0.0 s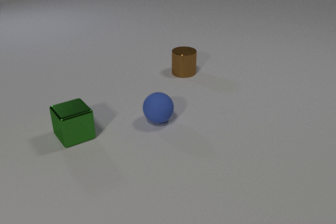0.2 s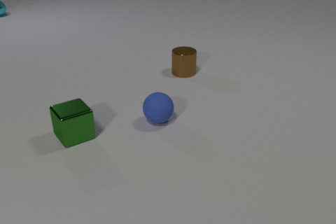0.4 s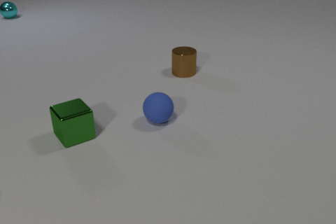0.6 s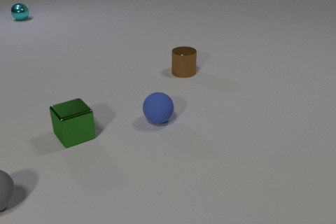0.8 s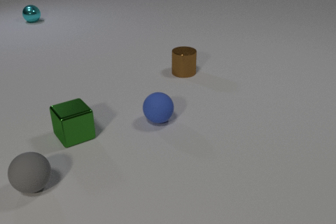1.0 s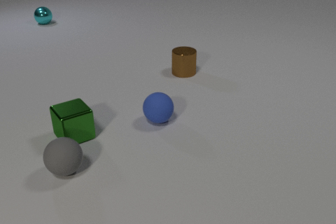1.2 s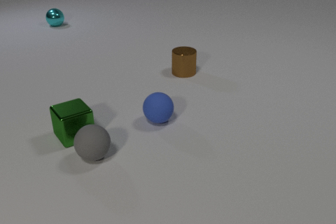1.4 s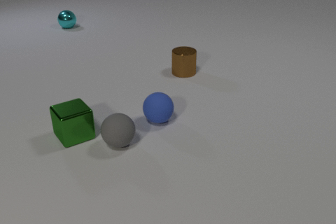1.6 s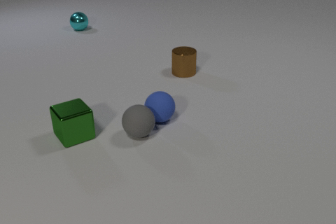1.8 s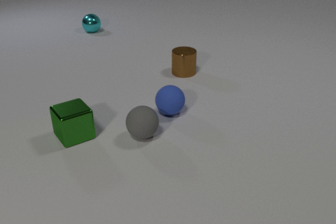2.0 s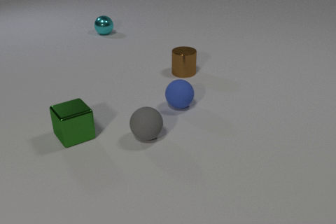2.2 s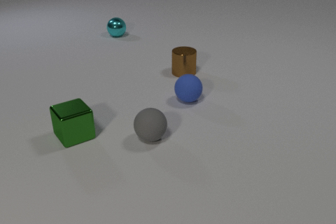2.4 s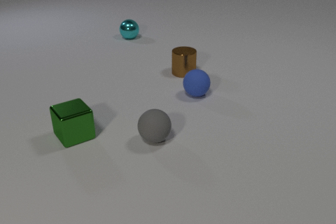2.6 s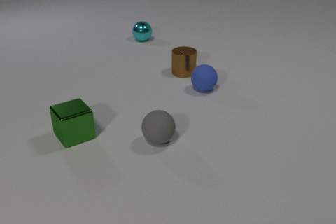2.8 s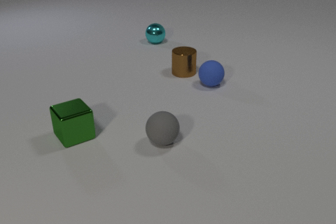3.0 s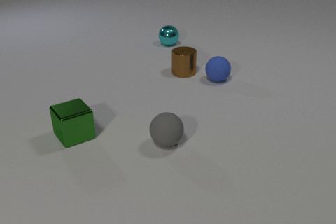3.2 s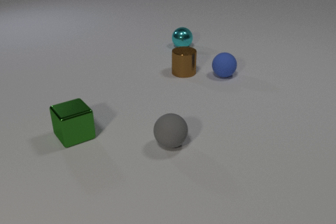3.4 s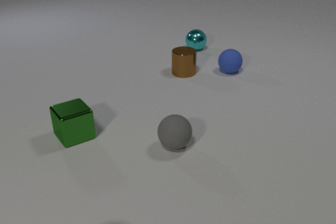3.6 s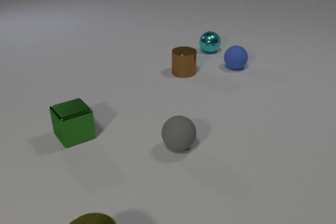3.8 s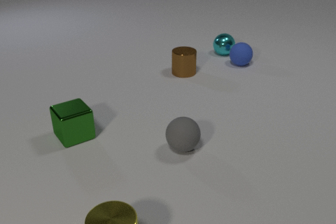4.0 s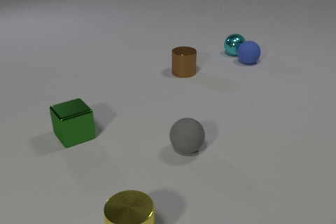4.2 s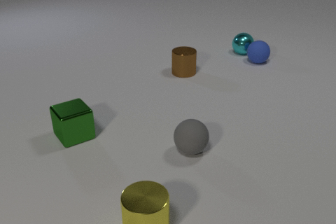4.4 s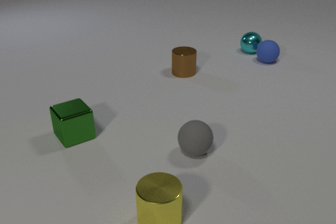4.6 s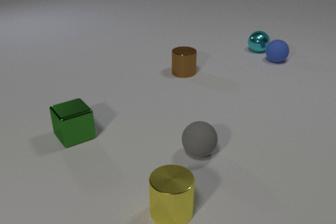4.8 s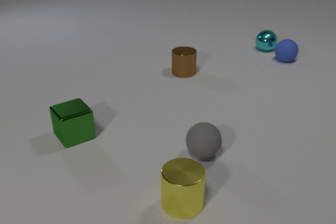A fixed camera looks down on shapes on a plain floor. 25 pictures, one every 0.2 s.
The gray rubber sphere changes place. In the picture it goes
to the right.
The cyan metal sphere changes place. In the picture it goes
to the right.
0.0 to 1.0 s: The gray rubber sphere comes in at the left edge, rolls to the right and away from the camera. The cyan metal sphere comes in at the left edge, rolls toward the camera and to the right.
1.0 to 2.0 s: The gray rubber sphere rolls to the right and away from the camera. The blue rubber sphere rolls away from the camera and to the right. The cyan metal sphere rolls to the right and toward the camera. The gray rubber sphere and the blue rubber sphere collide.
2.0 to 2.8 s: The gray rubber sphere rolls to the right and toward the camera. The blue rubber sphere rolls away from the camera and to the right. The cyan metal sphere rolls to the right and toward the camera.
2.8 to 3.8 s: The gray rubber sphere rolls to the right and toward the camera. The blue rubber sphere rolls away from the camera and to the right. The cyan metal sphere rolls to the right and toward the camera. The yellow metal cylinder comes in at the bottom edge, slides to the right and away from the camera.
3.8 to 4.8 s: The gray rubber sphere rolls to the right and toward the camera. The blue rubber sphere rolls to the right and away from the camera. The cyan metal sphere rolls to the right and away from the camera. The yellow metal cylinder slides to the right and away from the camera. The blue rubber sphere and the cyan metal sphere collide.
What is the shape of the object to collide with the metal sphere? sphere.
How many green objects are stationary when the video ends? 1.
How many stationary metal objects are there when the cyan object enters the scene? 2.
